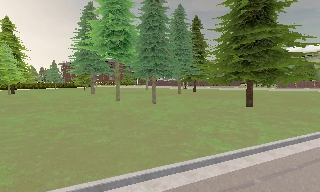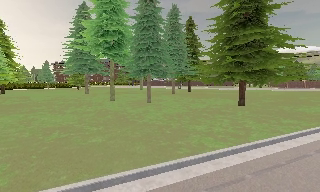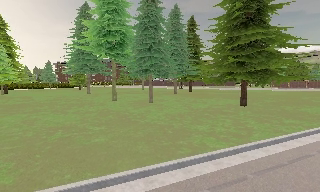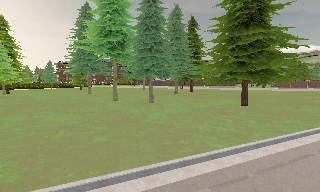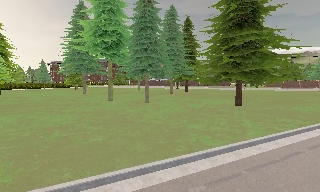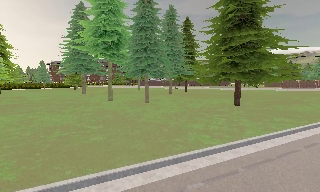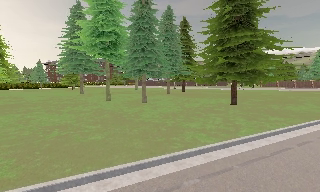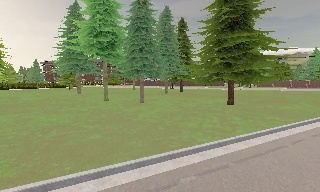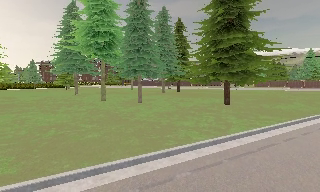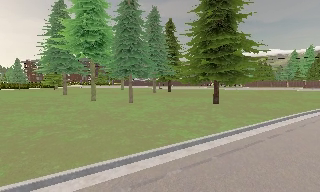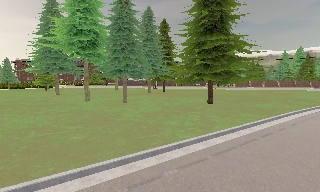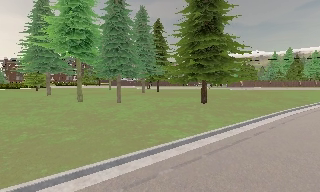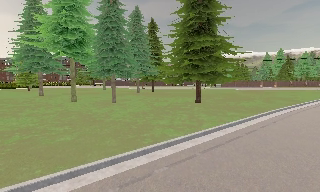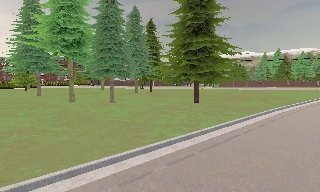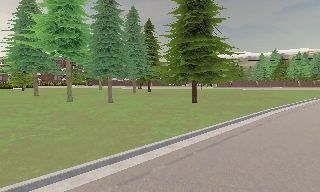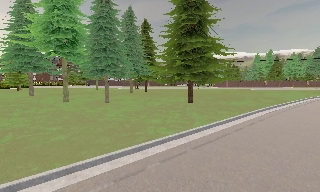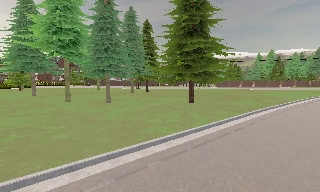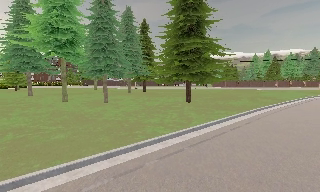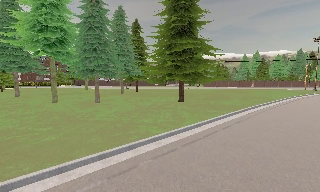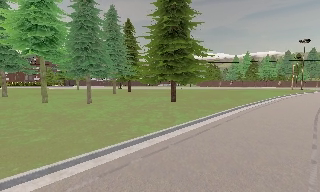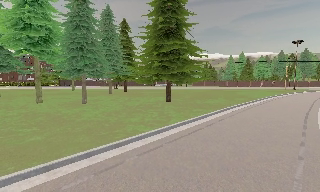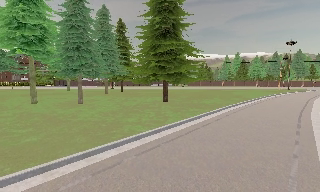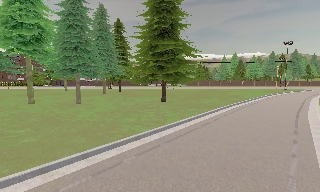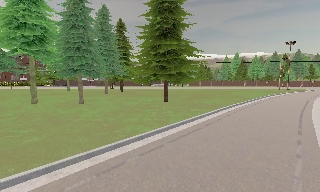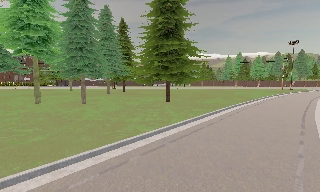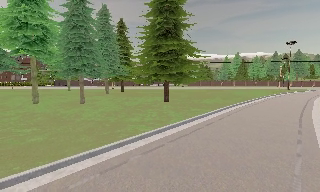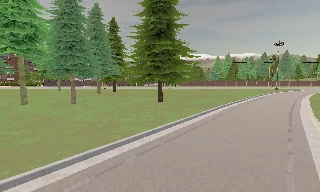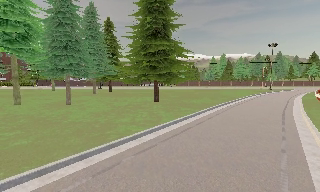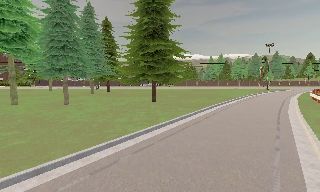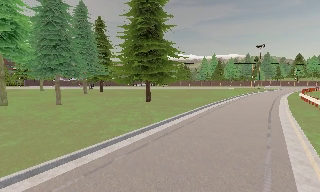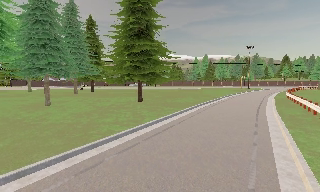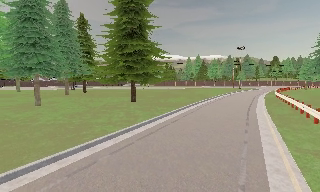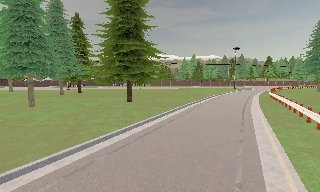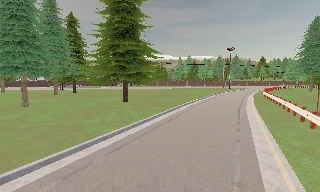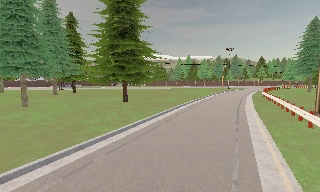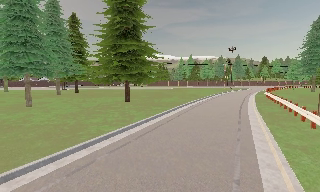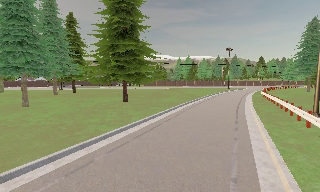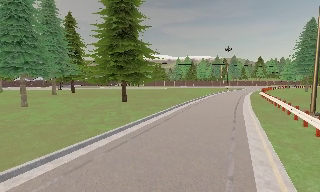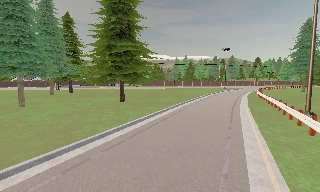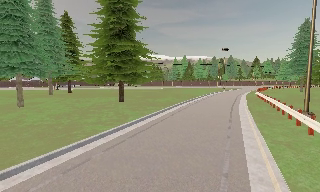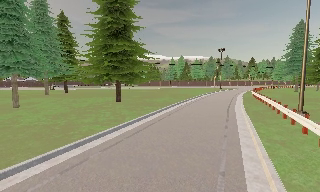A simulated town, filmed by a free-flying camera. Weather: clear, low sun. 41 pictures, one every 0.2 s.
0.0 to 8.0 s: The camera swings to its right by about 45 degrees, and the scene slides to the left. It travels backward, about 2 m.
The film runs backward here.
